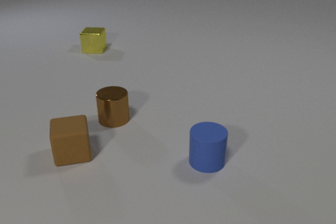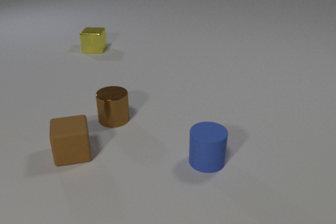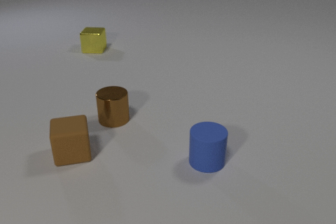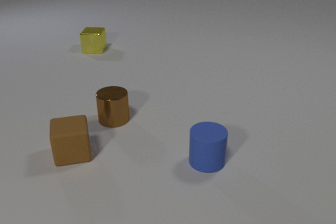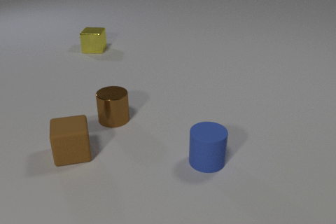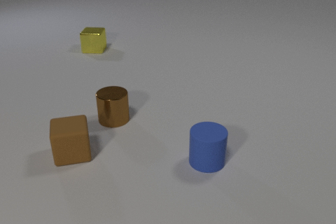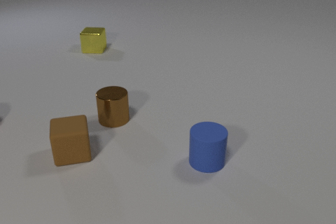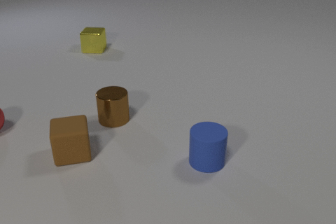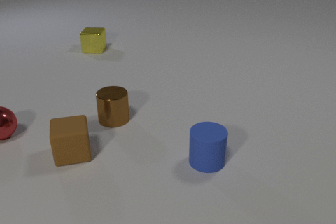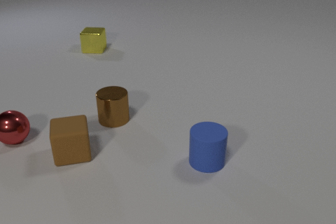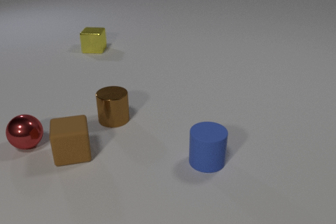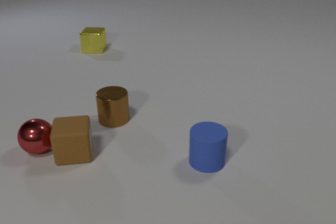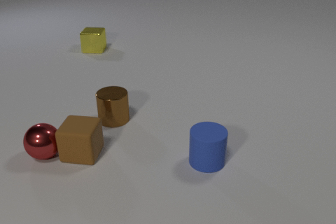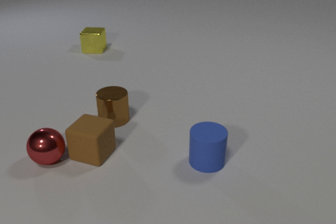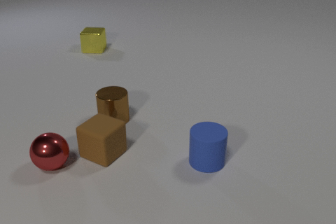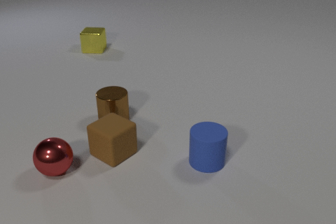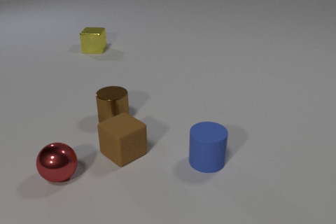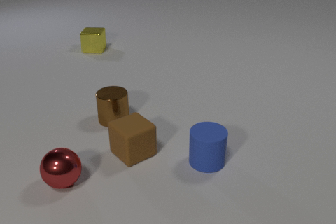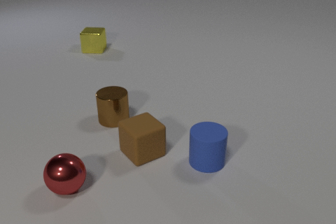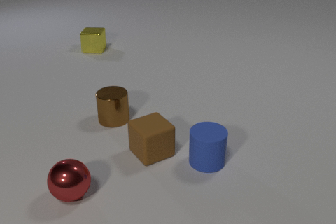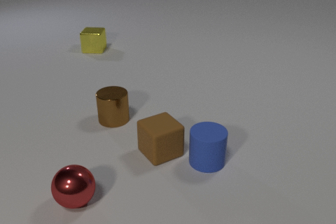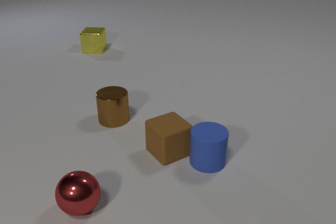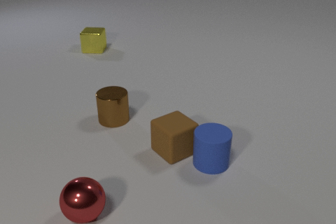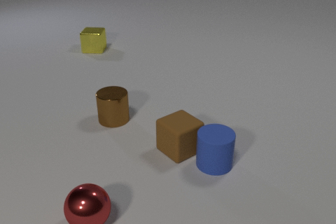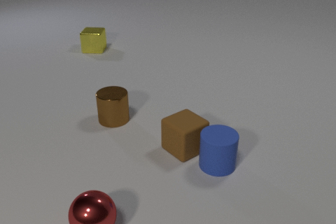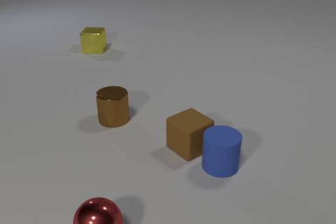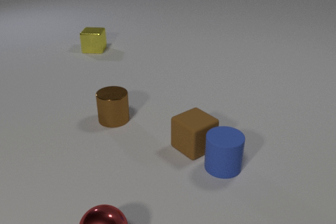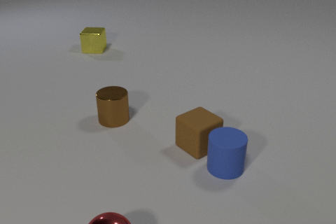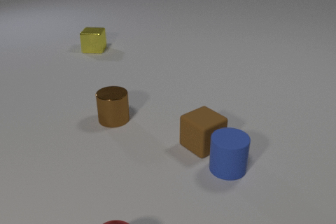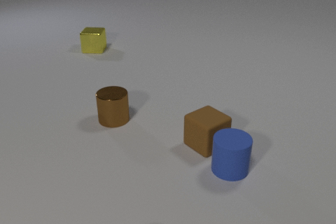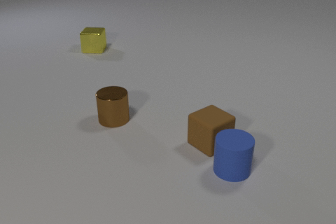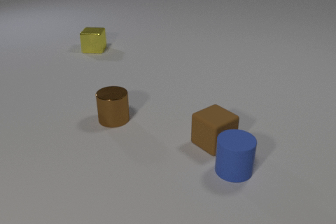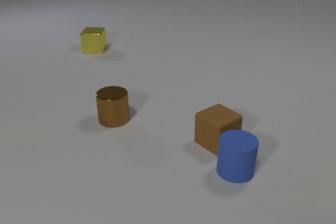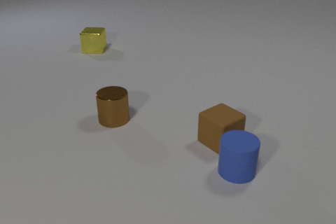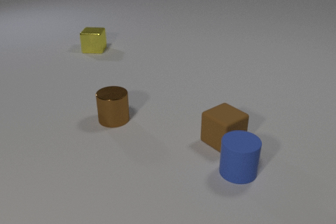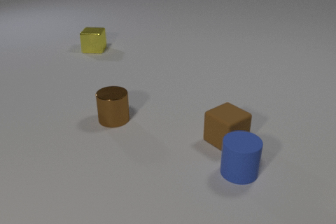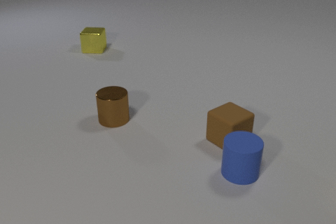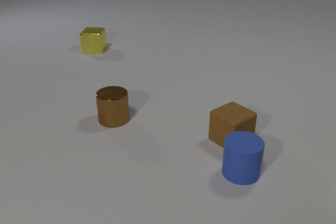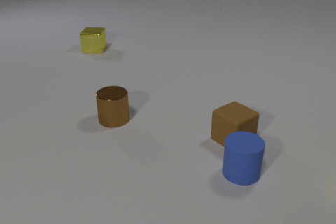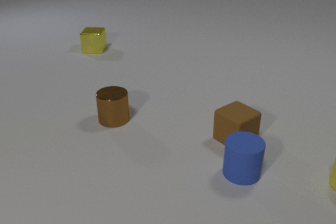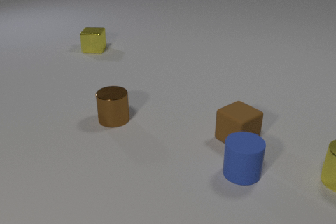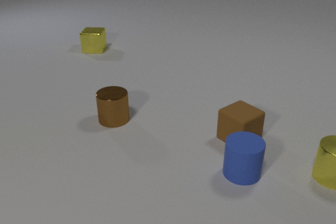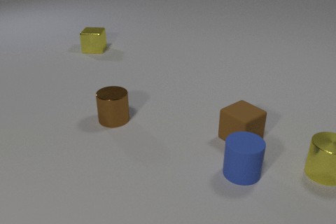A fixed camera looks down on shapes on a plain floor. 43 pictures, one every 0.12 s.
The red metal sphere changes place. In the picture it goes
toward the camera.
The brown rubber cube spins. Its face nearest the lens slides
to the left.
0.00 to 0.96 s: The red metal sphere comes in at the left edge, rolls toward the camera and to the right.
0.96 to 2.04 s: The red metal sphere rolls toward the camera and to the right. The brown rubber cube slides to the right, spins so that its near face slides to the left, clockwise seen from above. The red metal sphere and the brown rubber cube collide.
2.04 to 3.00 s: The red metal sphere rolls toward the camera. The brown rubber cube slides to the right. The blue rubber cylinder slides to the right. The brown rubber cube and the blue rubber cylinder collide.
3.00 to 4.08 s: The red metal sphere rolls toward the camera and to the right, leaves at the bottom edge. The brown rubber cube slides to the right and away from the camera. The blue rubber cylinder slides to the right.
4.08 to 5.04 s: The brown rubber cube slides to the right and away from the camera. The yellow metal cylinder comes in at the right edge, slides to the left.
What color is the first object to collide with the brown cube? red.
What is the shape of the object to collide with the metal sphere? cube.
Are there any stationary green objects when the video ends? no.
